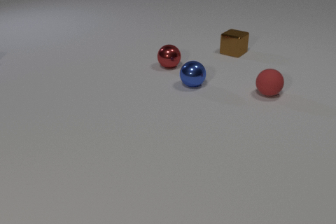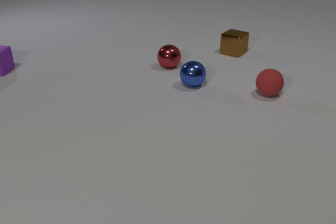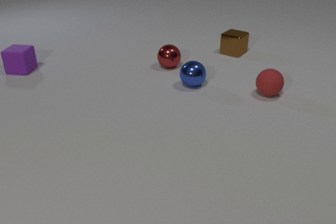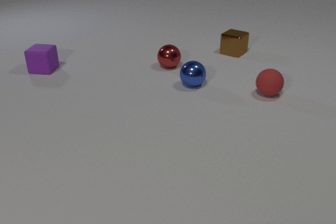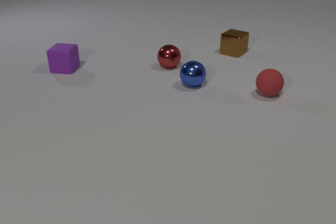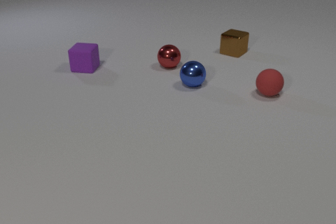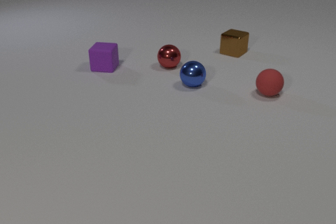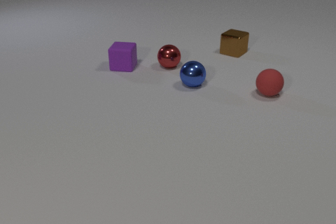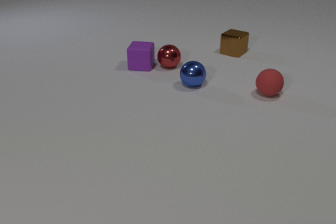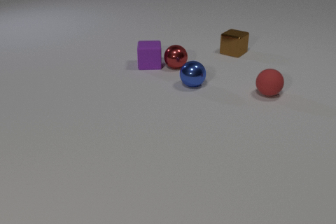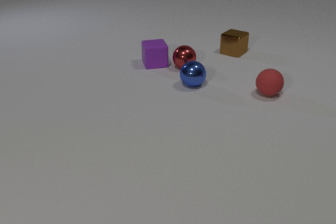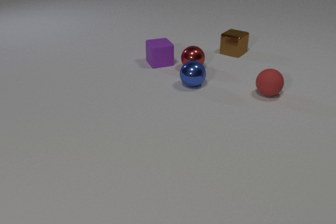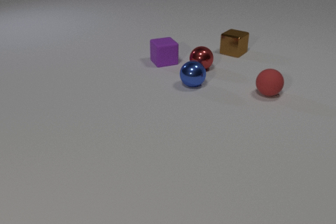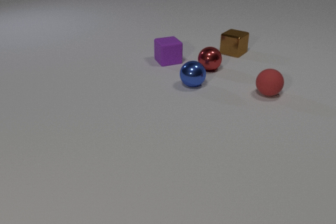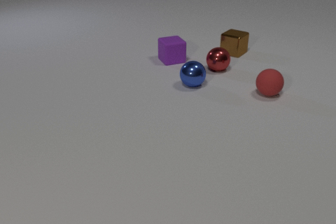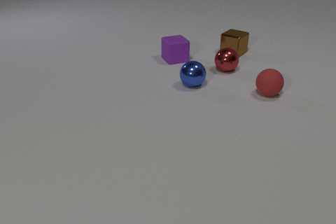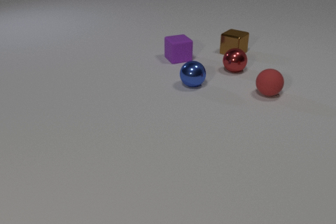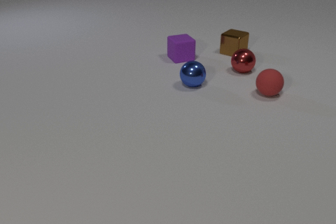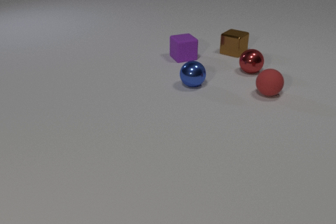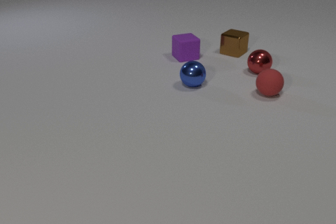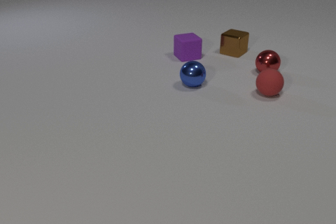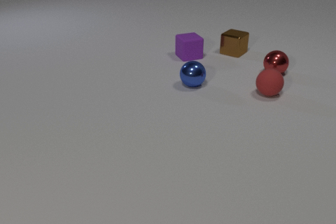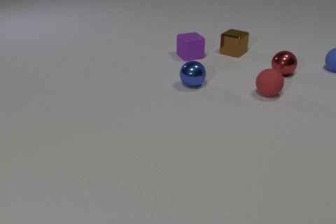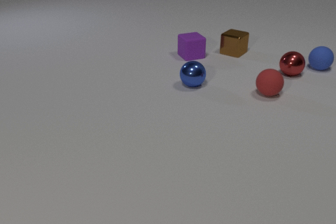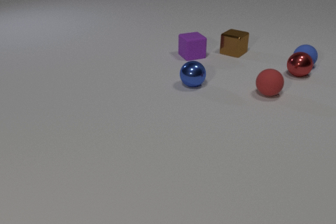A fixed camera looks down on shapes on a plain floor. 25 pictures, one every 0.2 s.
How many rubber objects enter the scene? 2.
Are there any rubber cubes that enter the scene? yes.
What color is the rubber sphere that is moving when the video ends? blue.
0.0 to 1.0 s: The purple rubber cube comes in at the left edge, slides to the right.
1.0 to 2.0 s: The purple rubber cube slides to the right, spins so that its near face slides to the right, counterclockwise seen from above. The red metal sphere rolls to the right. The purple rubber cube and the red metal sphere collide.
2.0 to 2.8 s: The purple rubber cube slides to the right and away from the camera. The red metal sphere rolls to the right.
2.8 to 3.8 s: The purple rubber cube slides to the right and away from the camera. The red metal sphere rolls to the right.
3.8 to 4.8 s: The purple rubber cube slides to the right. The red metal sphere rolls to the right. The blue rubber sphere comes in at the right edge, rolls to the left. The red metal sphere and the blue rubber sphere collide.
